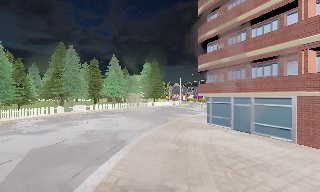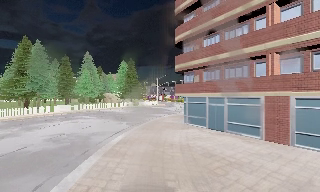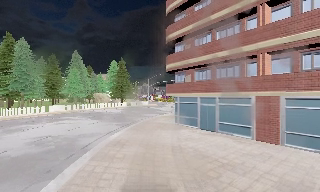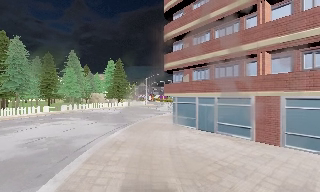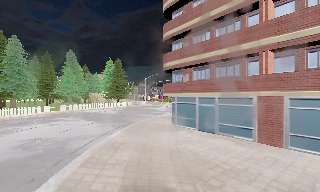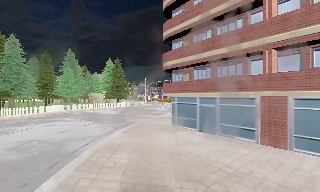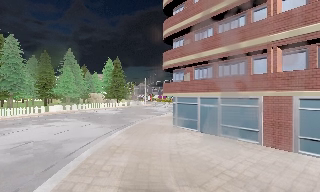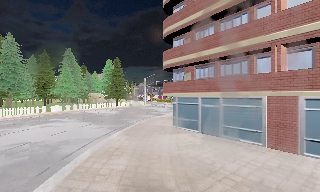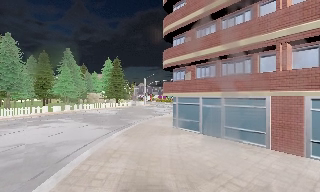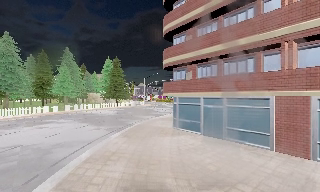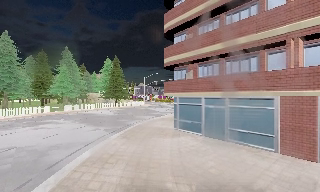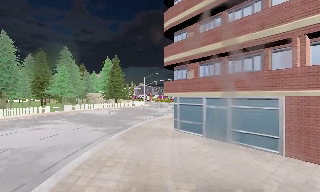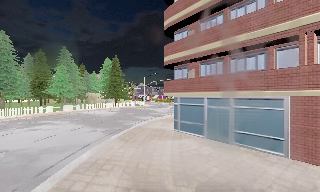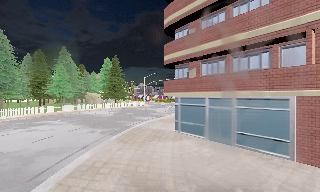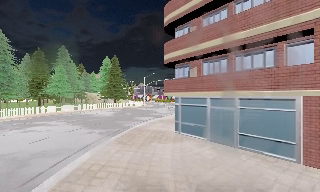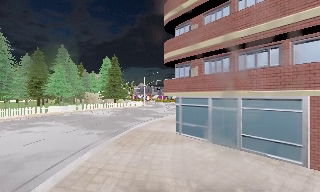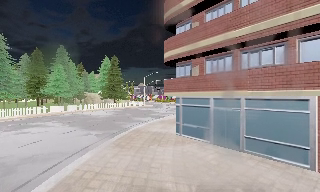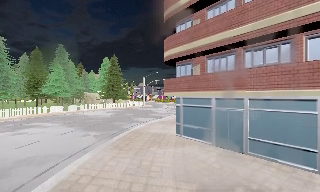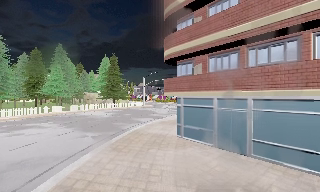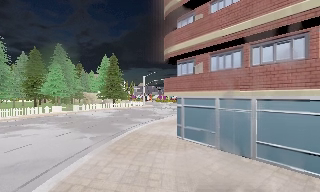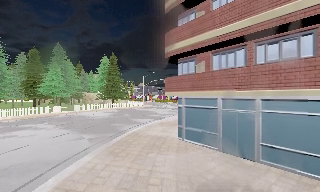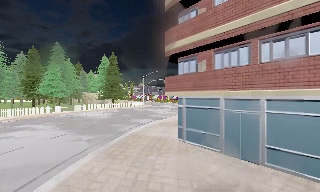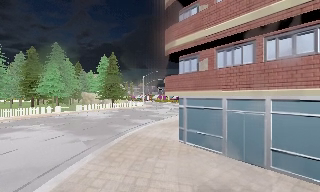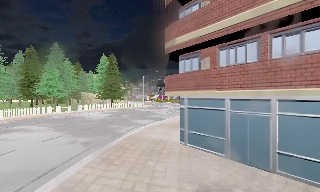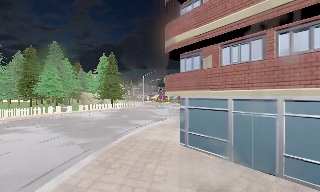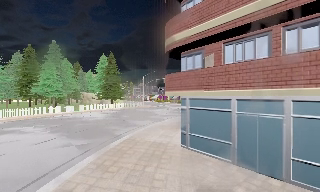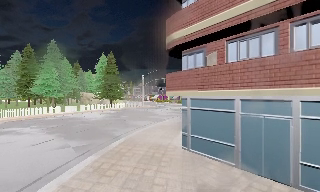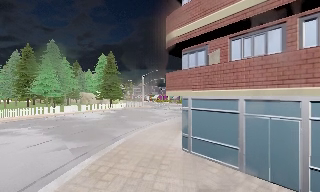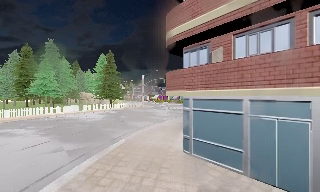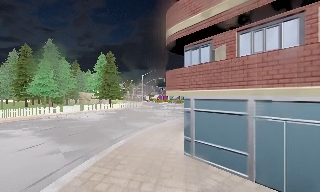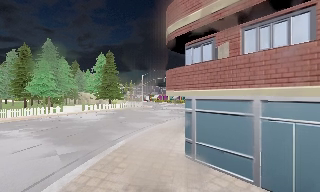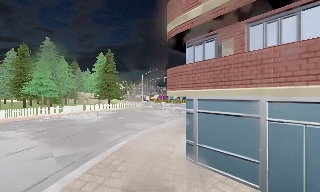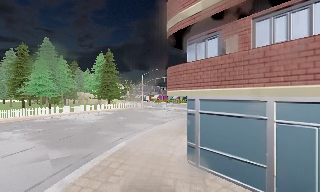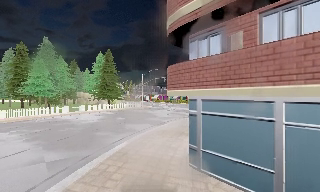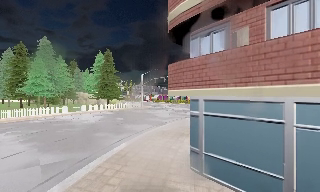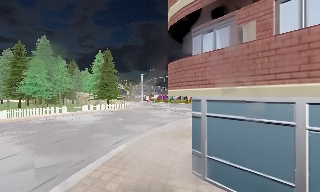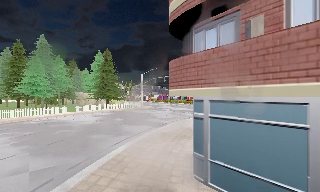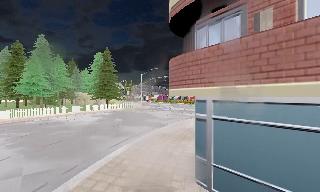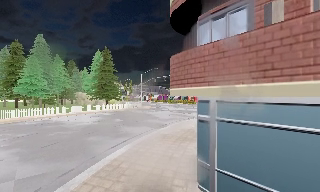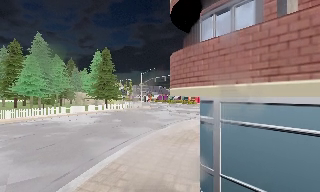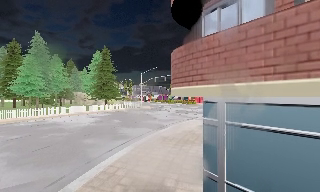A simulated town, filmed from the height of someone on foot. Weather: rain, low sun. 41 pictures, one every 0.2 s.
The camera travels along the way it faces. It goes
forward.
0.0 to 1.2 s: The camera pans to its right, which is clockwise from overhead, by about 10 degrees. It travels forward, about 1.5 m, so what stands in front looms larger.
1.2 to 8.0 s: The camera travels forward, about 9 m, so what stands in front looms larger.
The film runs forward here.
